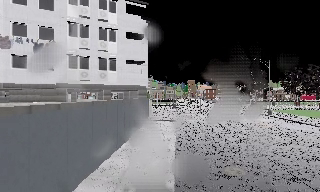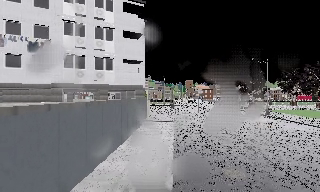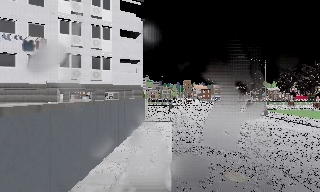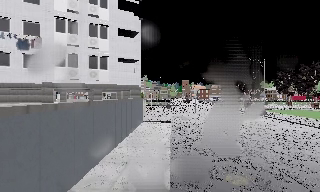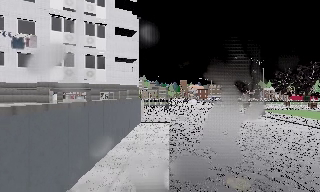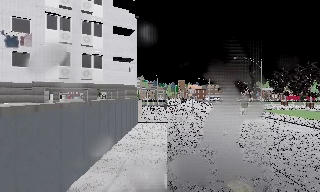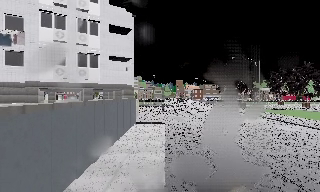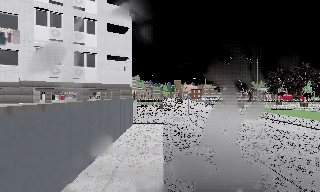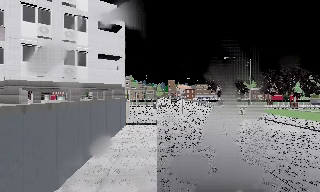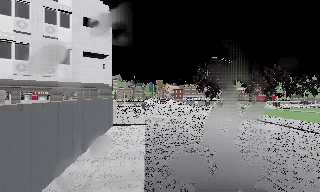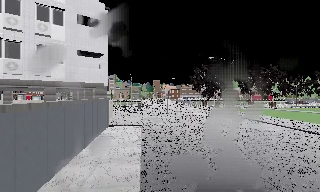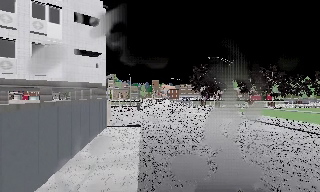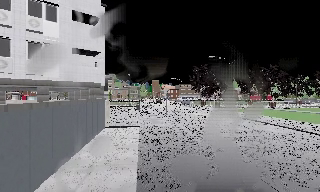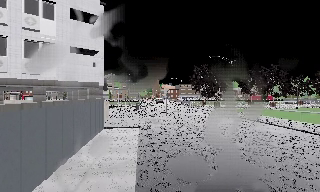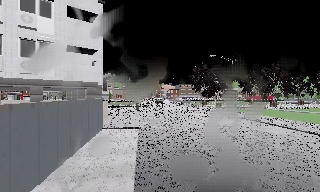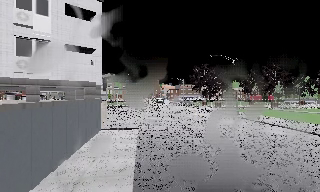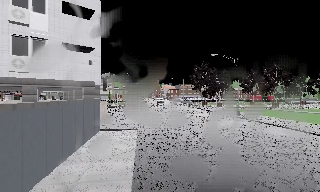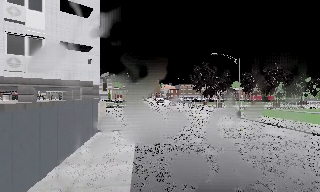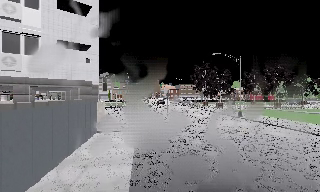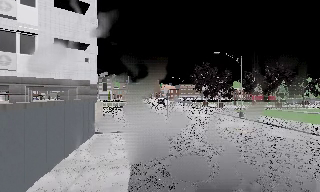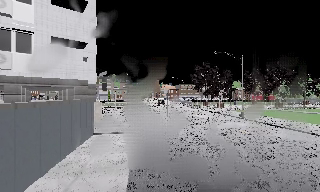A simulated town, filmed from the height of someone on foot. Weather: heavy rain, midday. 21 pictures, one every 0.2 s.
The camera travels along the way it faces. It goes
forward.
0.0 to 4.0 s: The scene slides to the left, as the camera pans about 15 degrees to its right. It travels forward, about 5 m, so what stands in front looms larger.
The film runs forward here.
